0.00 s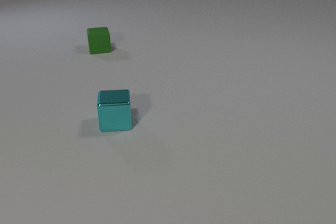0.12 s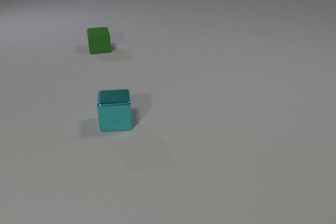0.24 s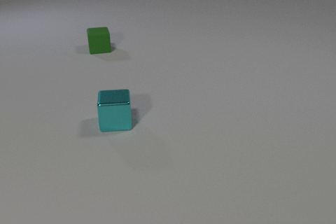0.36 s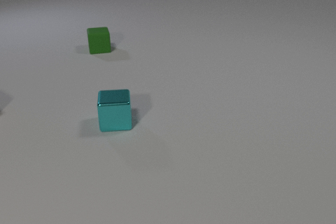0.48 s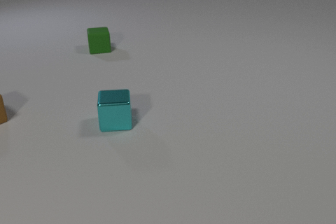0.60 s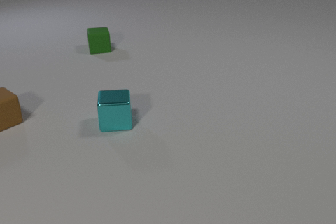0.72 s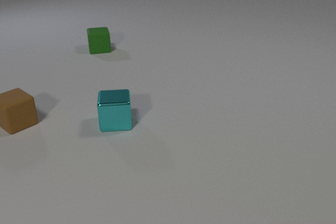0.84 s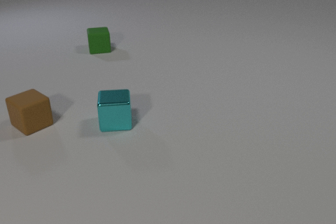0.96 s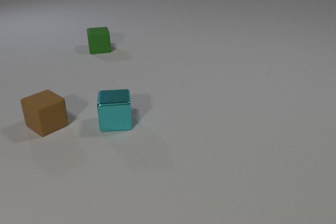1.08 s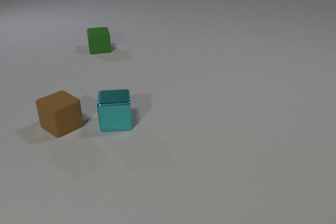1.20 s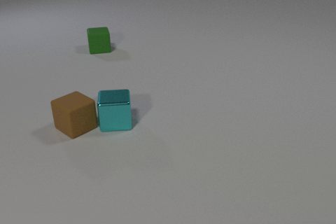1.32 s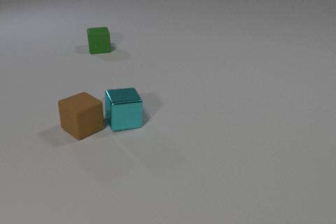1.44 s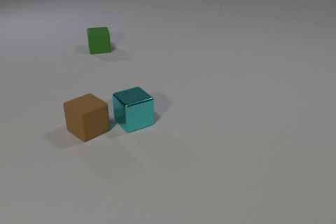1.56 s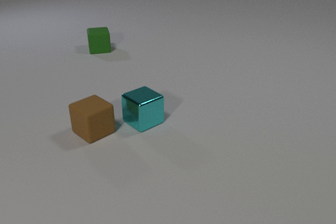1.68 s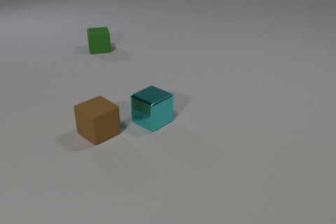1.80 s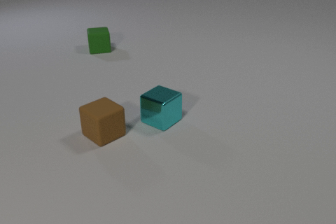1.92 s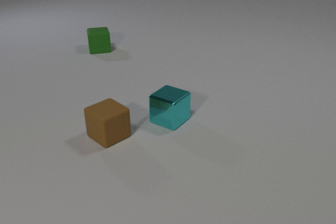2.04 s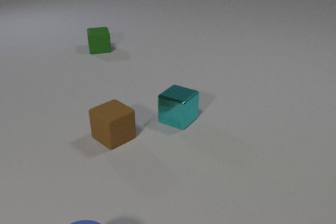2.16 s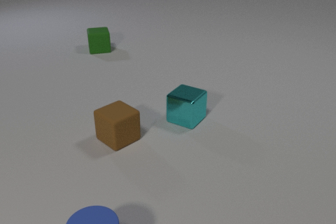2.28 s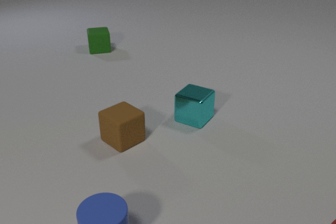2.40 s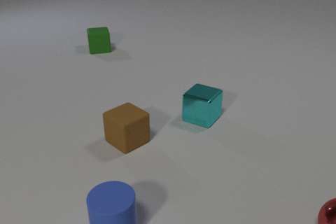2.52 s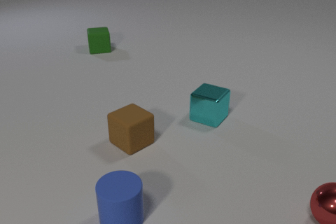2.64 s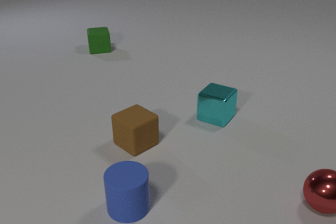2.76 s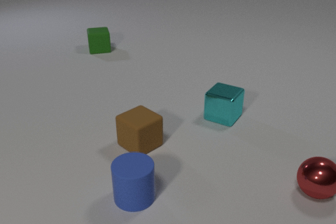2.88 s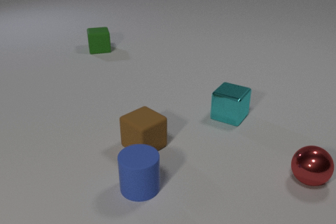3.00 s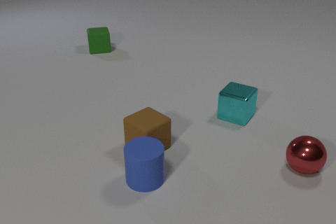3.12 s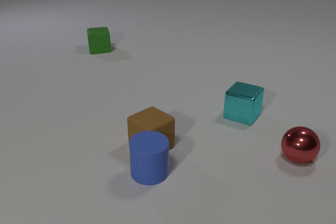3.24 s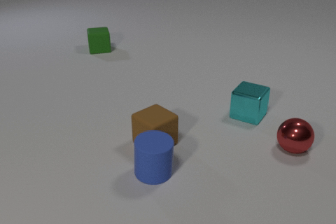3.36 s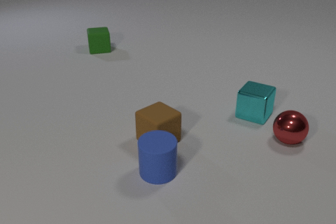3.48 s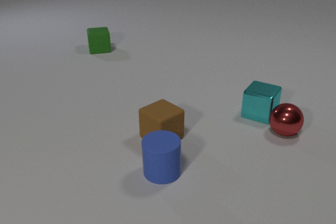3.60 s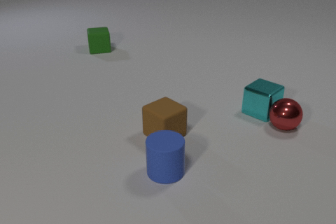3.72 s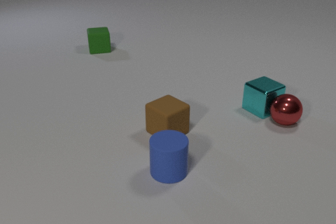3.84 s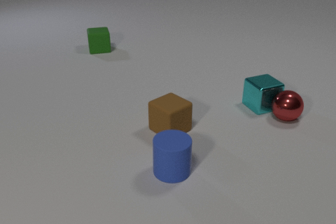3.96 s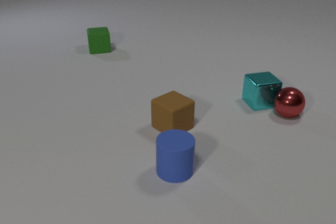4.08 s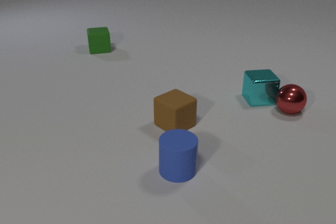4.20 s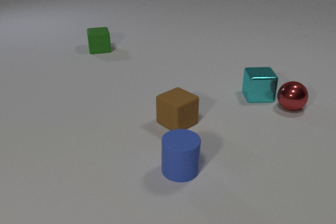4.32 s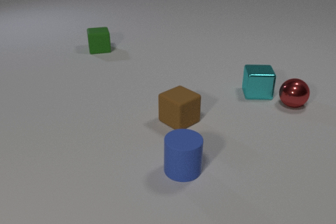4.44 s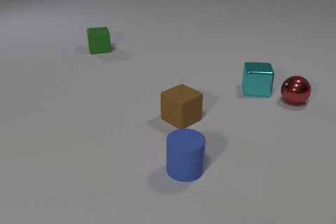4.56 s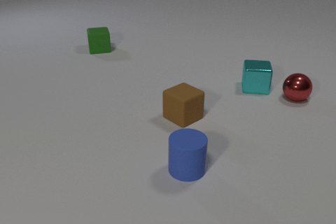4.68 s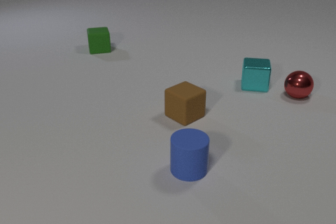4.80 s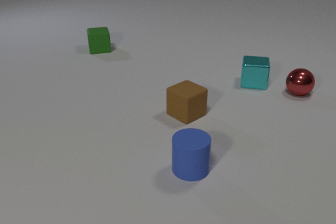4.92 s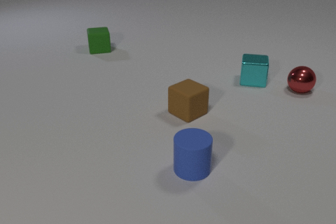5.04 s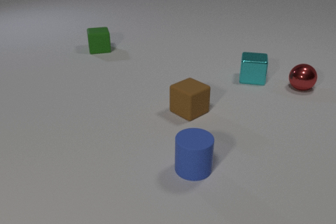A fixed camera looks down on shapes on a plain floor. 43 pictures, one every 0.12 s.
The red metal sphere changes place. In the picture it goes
away from the camera.
The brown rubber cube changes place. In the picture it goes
to the right.
0.00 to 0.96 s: The brown rubber cube comes in at the left edge, slides to the right and toward the camera.
0.96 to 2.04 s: The brown rubber cube slides to the right and toward the camera. The cyan metal cube slides to the right, spins so that its near face slides to the right, counterclockwise seen from above. The brown rubber cube and the cyan metal cube collide.
2.04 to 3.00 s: The brown rubber cube slides to the right and toward the camera. The cyan metal cube slides to the right. The blue rubber cylinder slides away from the camera and to the right. The red metal sphere comes in at the bottom edge, rolls away from the camera and to the left.
3.00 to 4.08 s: The brown rubber cube slides away from the camera and to the right. The cyan metal cube slides away from the camera and to the right, spins clockwise seen from above by about 45 degrees, its near face sliding to the left. The blue rubber cylinder slides to the right and away from the camera. The red metal sphere rolls away from the camera. The brown rubber cube and the blue rubber cylinder collide. The cyan metal cube and the red metal sphere collide.
4.08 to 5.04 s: The brown rubber cube slides away from the camera and to the right. The cyan metal cube slides away from the camera, spins clockwise seen from above by about 15 degrees, its near face sliding to the left. The blue rubber cylinder slides to the right. The red metal sphere rolls away from the camera.
What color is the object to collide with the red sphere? cyan.
What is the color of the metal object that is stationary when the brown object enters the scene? cyan.
How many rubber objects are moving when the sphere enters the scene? 2.
